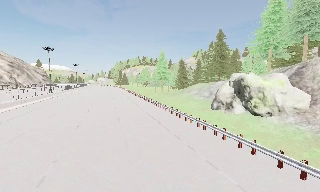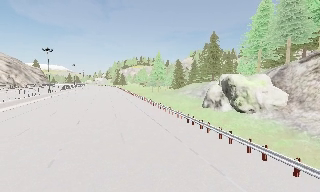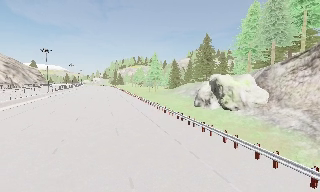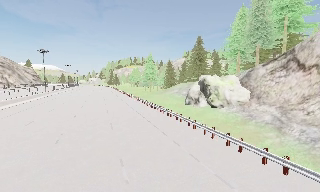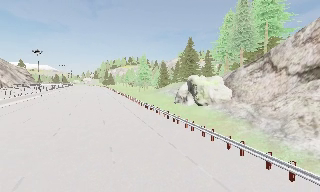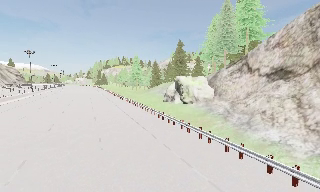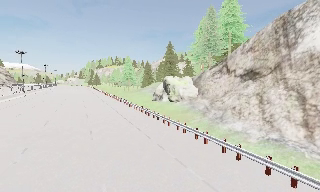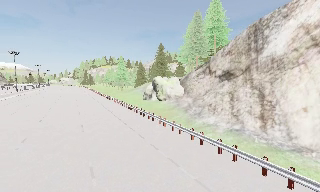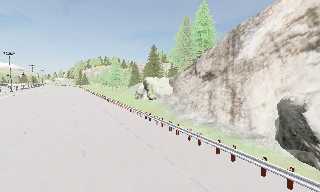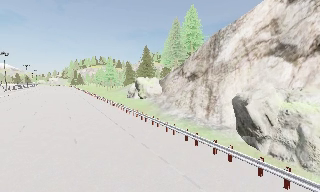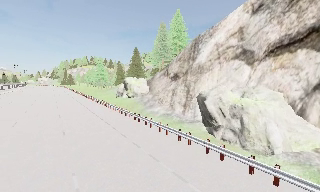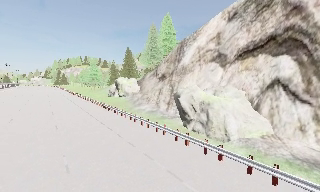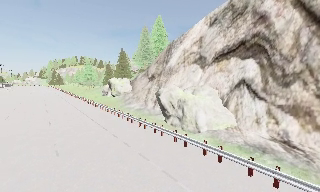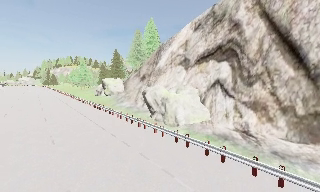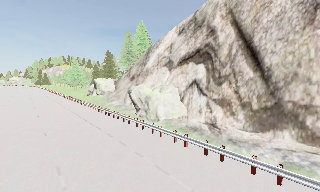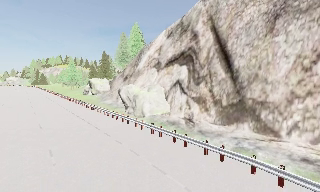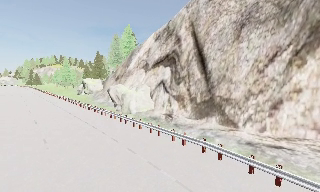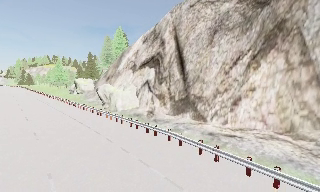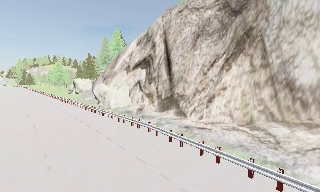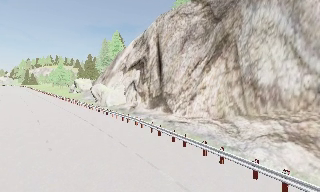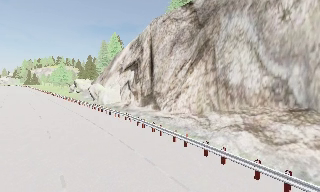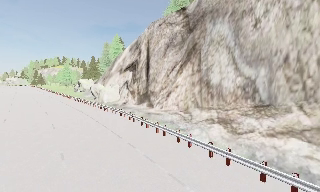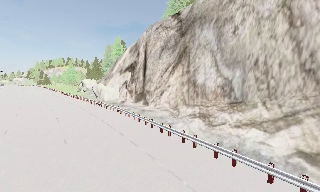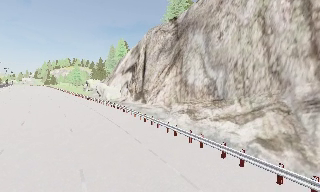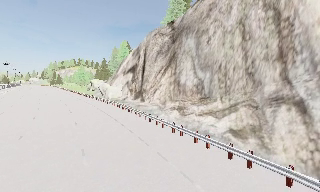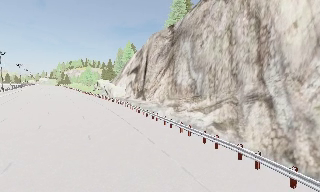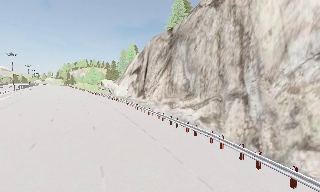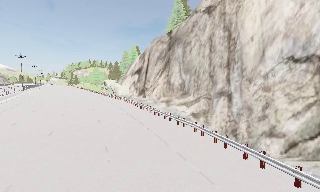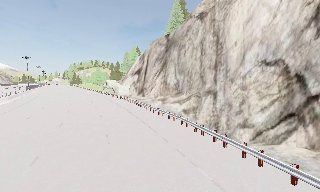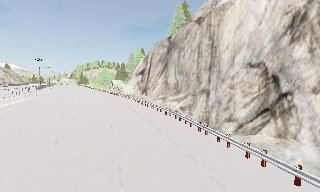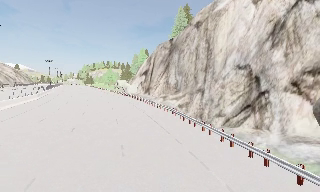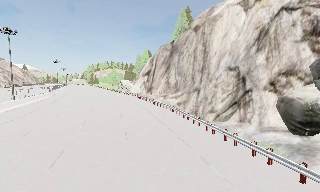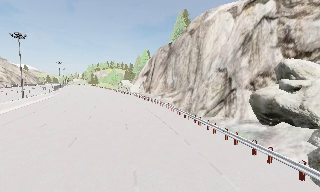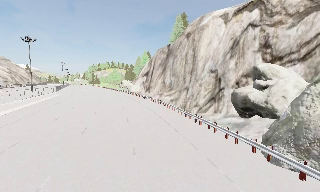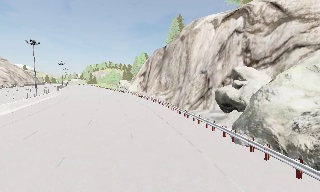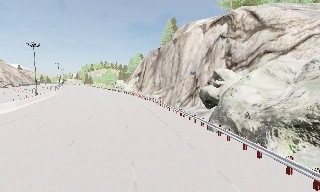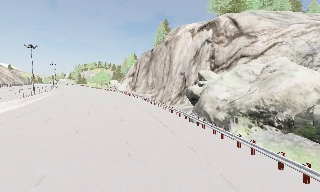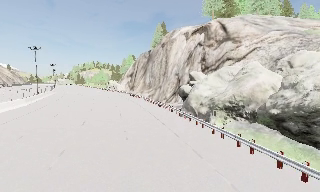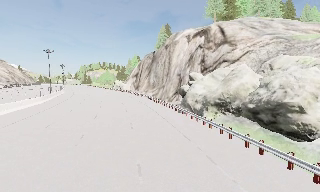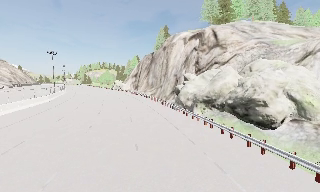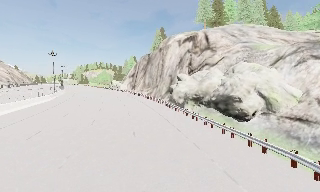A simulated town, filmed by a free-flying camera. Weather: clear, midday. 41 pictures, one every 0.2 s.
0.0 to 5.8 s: The scene slides to the left, as the camera pans about 10 degrees to its right. It travels backward and to its right, about 60 m, so what stands in front gets smaller.
5.8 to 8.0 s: The camera travels backward, about 25 m, so what stands in front gets smaller.
The film runs backward here.
